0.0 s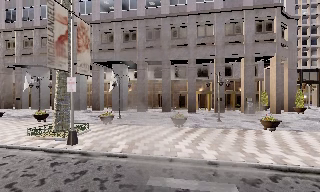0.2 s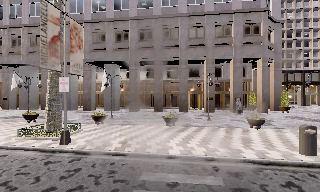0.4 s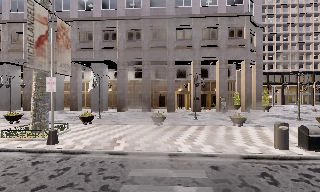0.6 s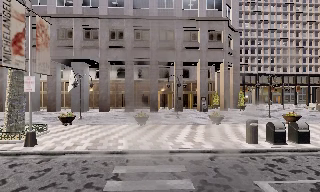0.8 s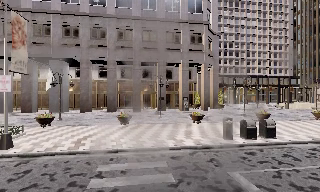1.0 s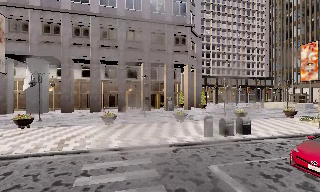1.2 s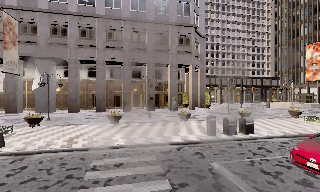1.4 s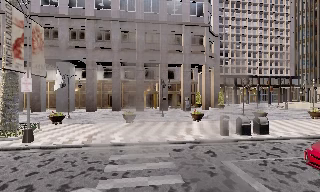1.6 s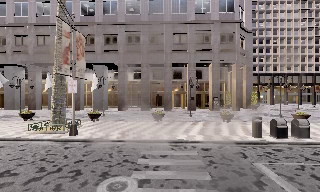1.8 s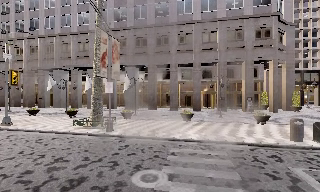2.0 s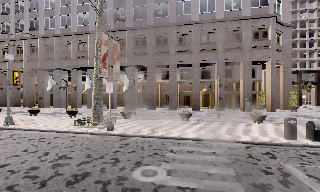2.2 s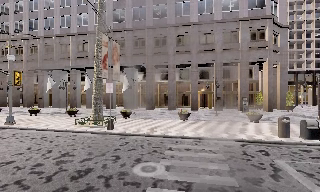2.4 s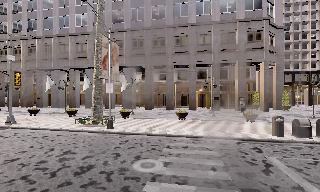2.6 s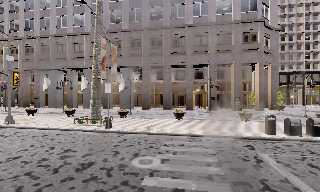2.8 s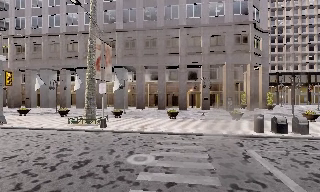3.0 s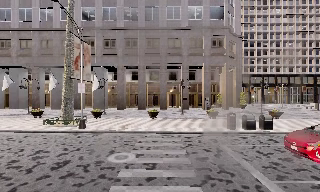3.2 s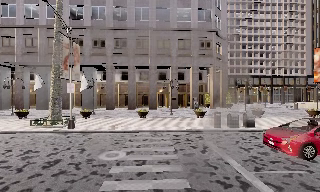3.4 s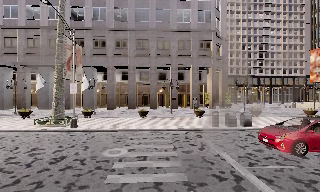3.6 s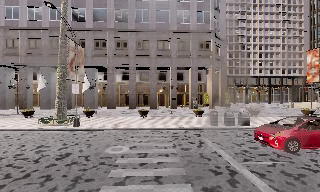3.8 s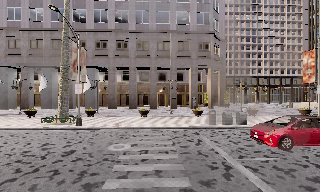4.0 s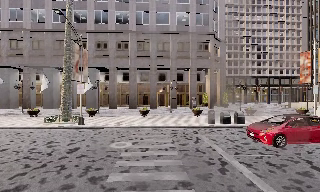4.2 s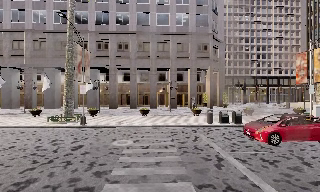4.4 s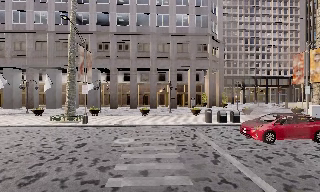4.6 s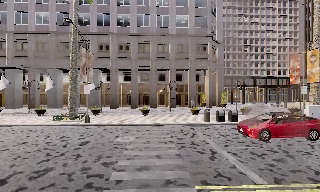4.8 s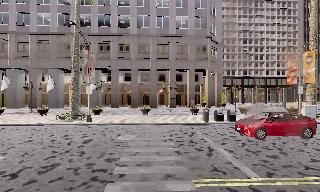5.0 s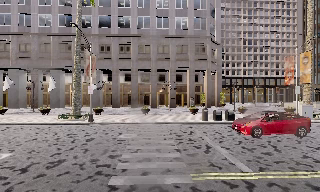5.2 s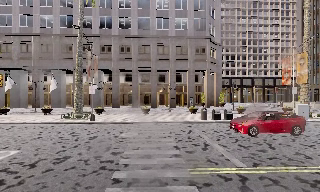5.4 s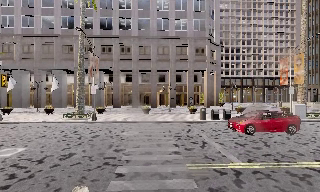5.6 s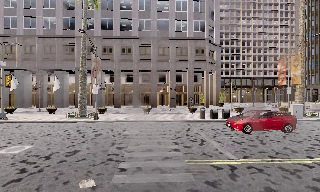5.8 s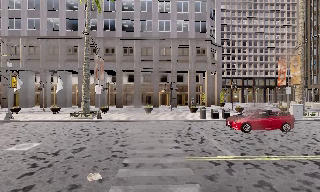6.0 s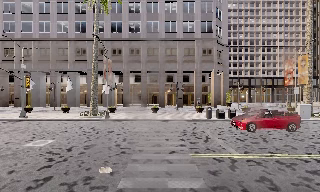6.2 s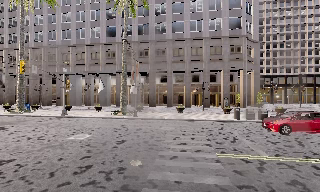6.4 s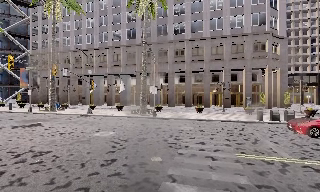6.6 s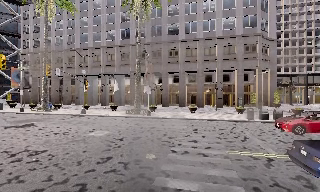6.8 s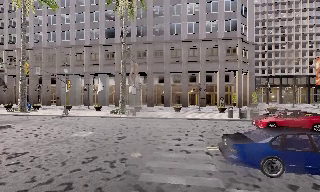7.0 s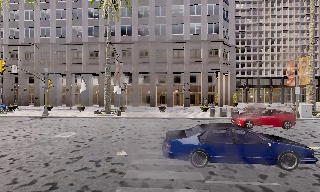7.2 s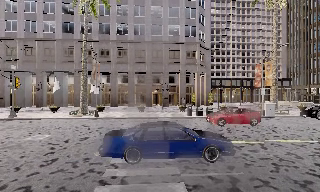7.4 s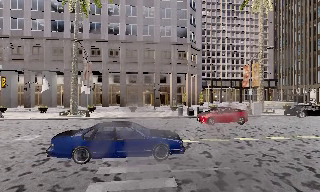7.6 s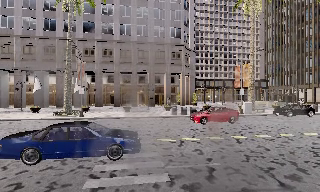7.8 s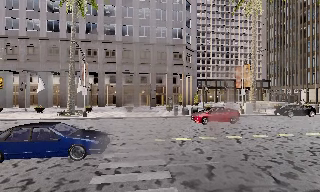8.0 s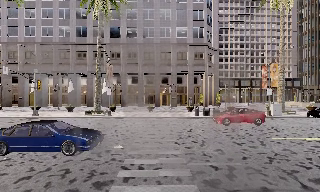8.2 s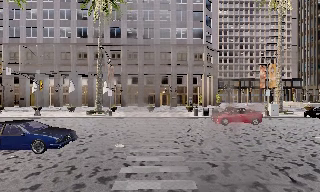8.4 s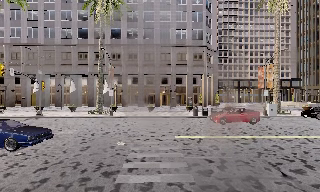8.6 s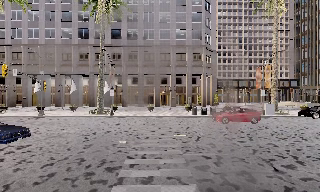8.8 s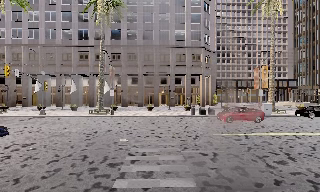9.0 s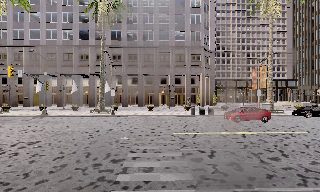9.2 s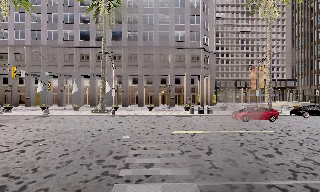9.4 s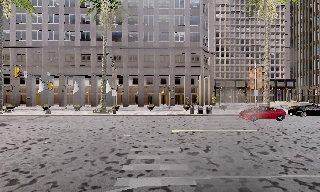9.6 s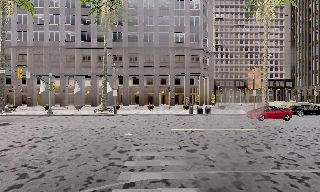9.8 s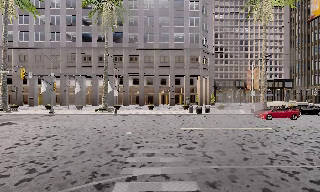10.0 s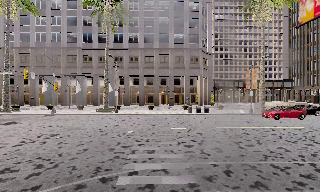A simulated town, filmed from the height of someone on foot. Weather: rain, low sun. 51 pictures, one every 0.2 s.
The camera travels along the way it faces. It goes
backward.
0.0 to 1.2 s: The camera pans to its right, which is clockwise from overhead, by about 25 degrees. It travels backward, about 2 m, so what stands in front gets smaller.
1.2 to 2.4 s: The camera swings to its left by about 25 degrees, and the scene slides to the right. It travels backward, about 2 m, so what stands in front gets smaller.
2.4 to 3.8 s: The camera pans to its right, which is clockwise from overhead, by about 15 degrees. It travels backward, about 2.5 m, so what stands in front gets smaller.
3.8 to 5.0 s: The camera travels backward, about 2 m, so what stands in front gets smaller.
5.0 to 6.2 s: The camera swings to its left by about 10 degrees, and the scene slides to the right. It travels backward, about 2 m, so what stands in front gets smaller.
6.2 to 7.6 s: The camera pans to its right, which is clockwise from overhead, by about 20 degrees. It travels backward, about 2 m, so what stands in front gets smaller.
7.6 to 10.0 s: The camera travels backward, about 4.5 m, so what stands in front gets smaller.
The film runs backward here.
